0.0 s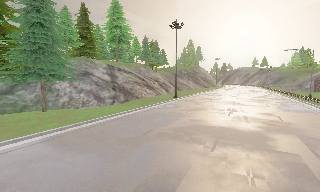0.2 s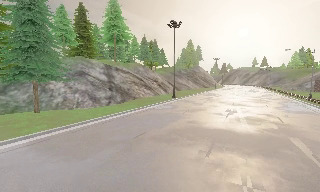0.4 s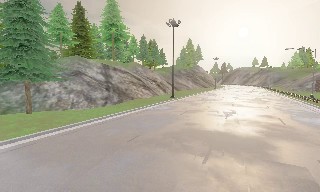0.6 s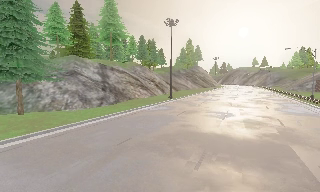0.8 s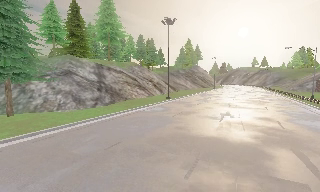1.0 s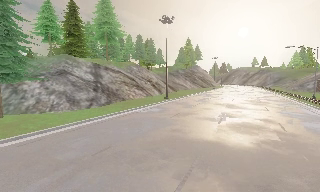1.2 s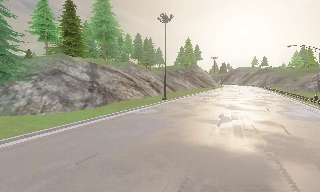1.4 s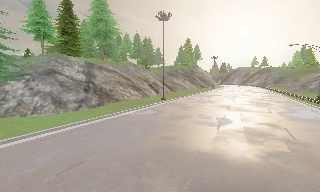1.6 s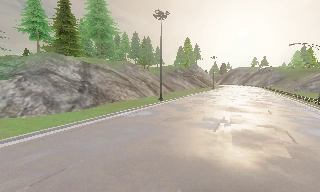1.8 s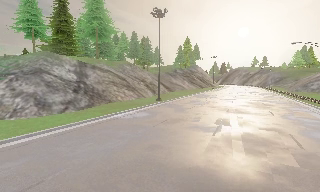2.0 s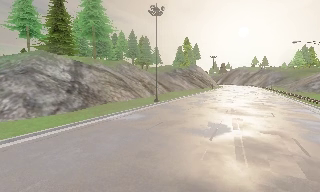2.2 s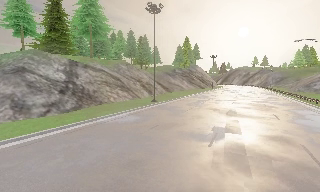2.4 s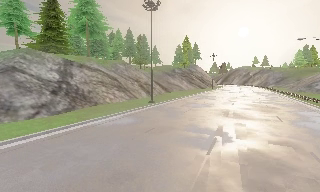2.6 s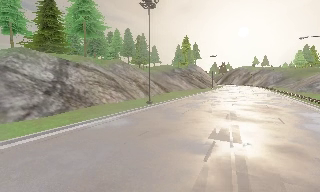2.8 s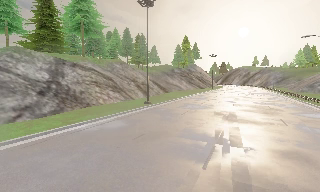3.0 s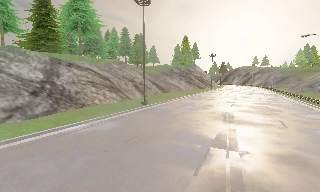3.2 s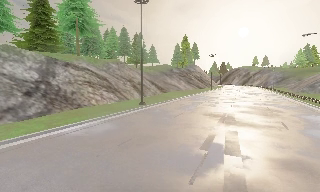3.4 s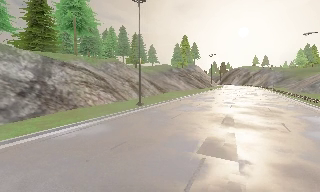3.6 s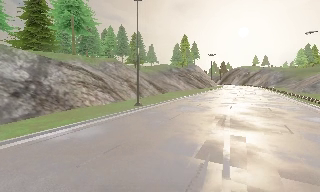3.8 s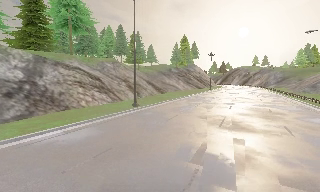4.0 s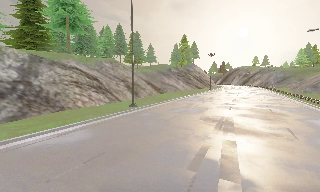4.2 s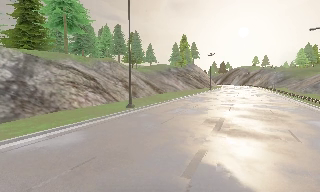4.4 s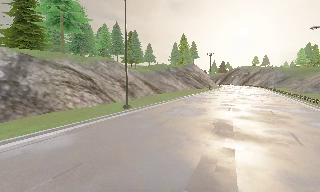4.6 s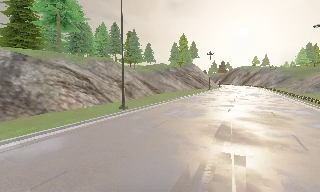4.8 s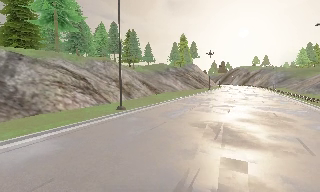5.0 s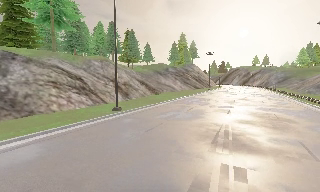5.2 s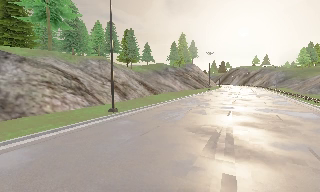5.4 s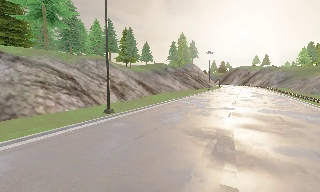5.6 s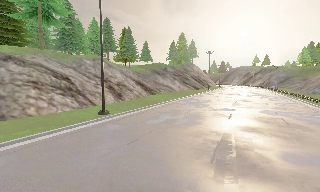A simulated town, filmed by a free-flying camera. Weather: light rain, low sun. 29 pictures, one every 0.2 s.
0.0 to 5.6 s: The camera travels forward and to its right, about 16 m, so what stands in front looms larger.
The film runs forward here.
